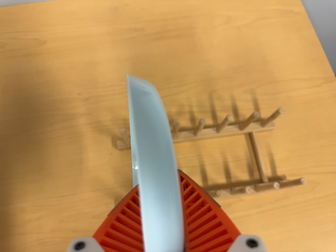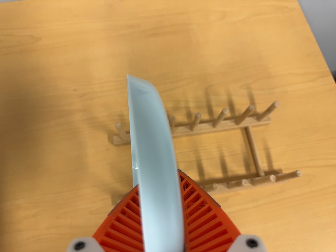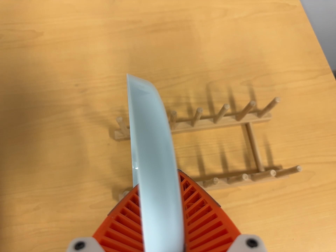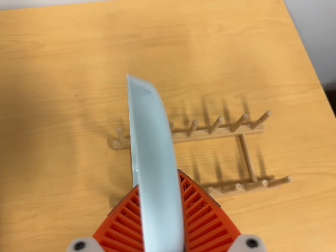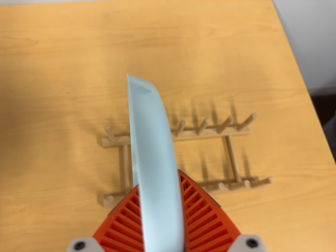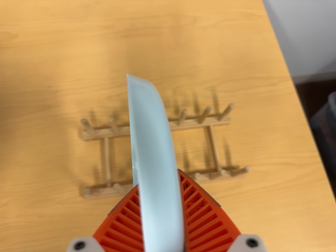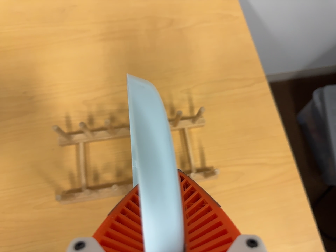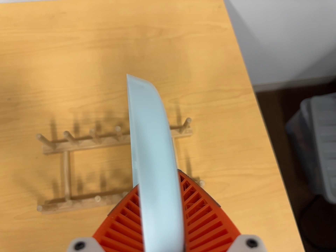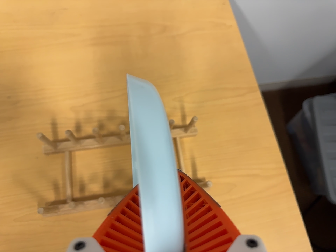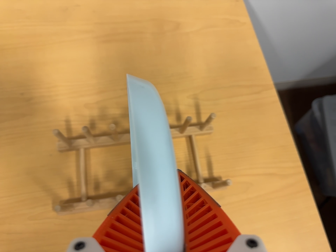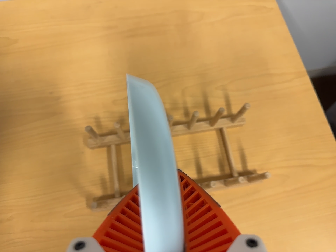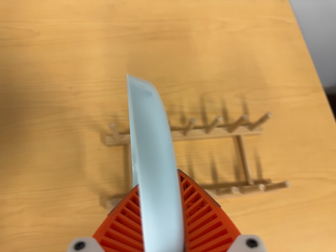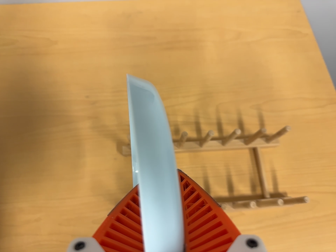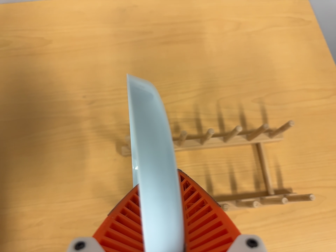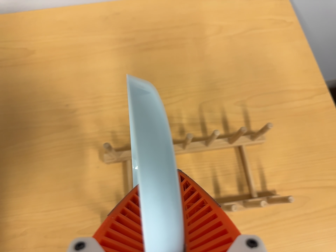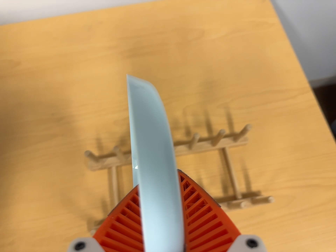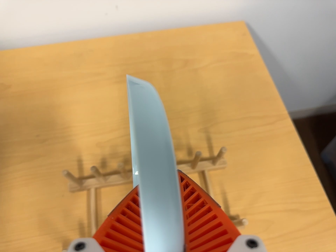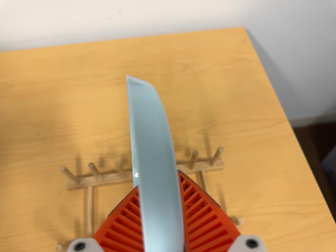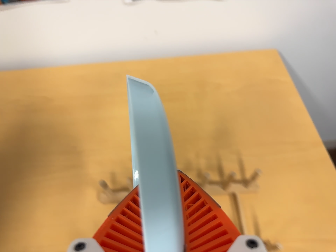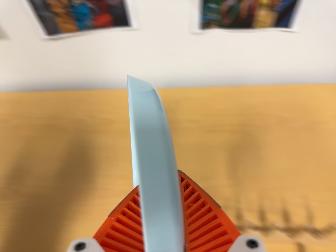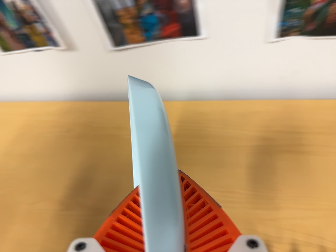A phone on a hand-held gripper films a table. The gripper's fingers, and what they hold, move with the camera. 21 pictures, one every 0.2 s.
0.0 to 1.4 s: The camera travels to its right, about 10 cm, so close, fixed things drift to the left.
1.4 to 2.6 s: The camera travels to its left and forward, about 12 cm, so close, fixed things drift to the right.
2.6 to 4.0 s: The camera pans to its left by about 20 degrees. Its aim tips toward the top of its view by about 20 degrees, and the scene shifts downward.
The film runs backward here.
